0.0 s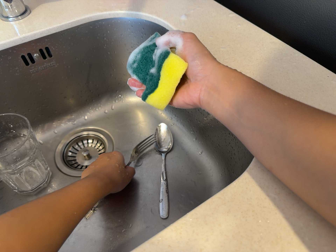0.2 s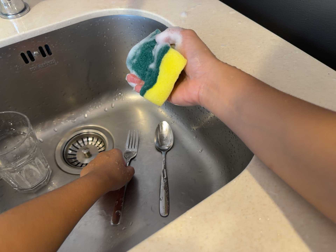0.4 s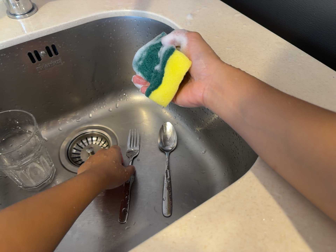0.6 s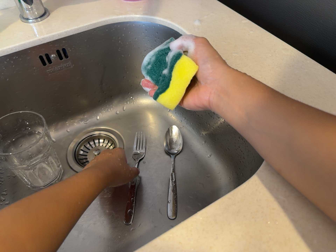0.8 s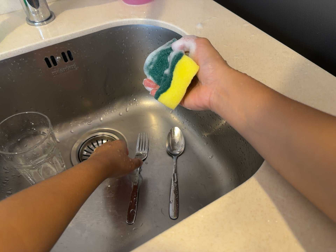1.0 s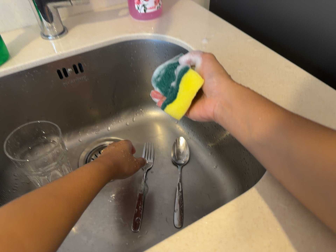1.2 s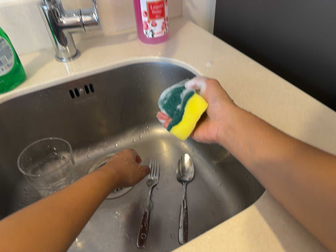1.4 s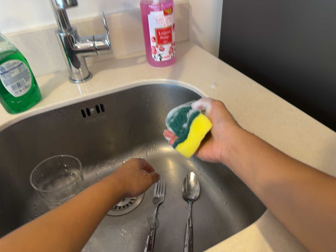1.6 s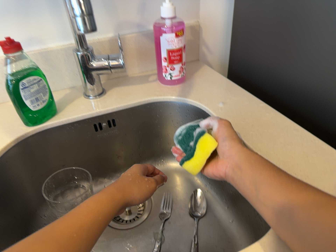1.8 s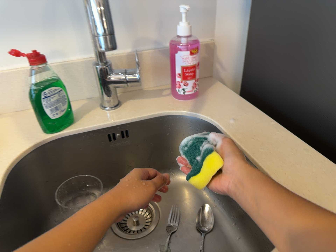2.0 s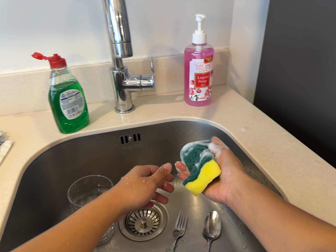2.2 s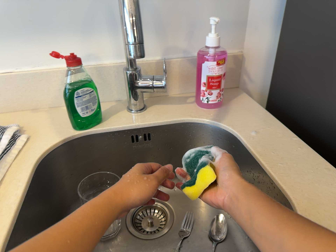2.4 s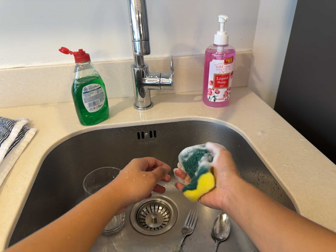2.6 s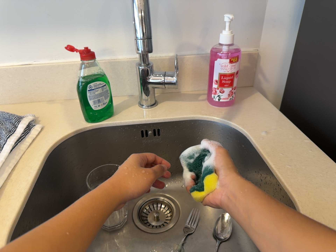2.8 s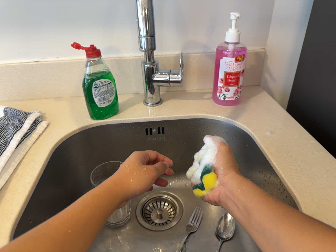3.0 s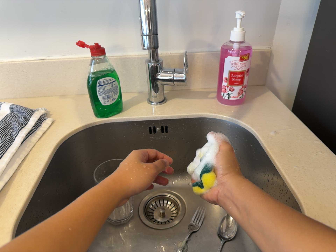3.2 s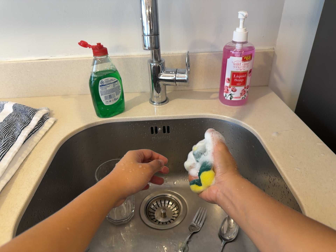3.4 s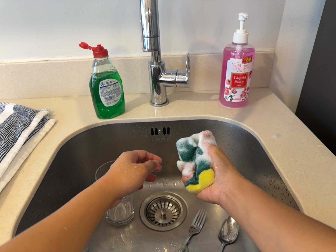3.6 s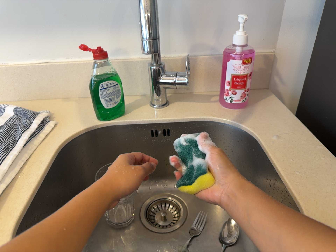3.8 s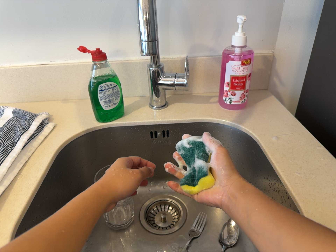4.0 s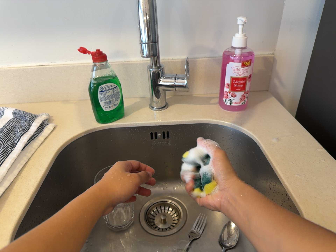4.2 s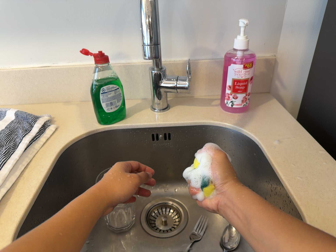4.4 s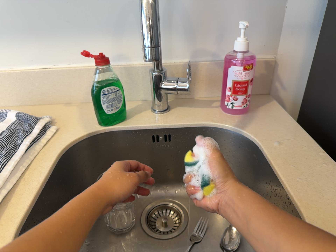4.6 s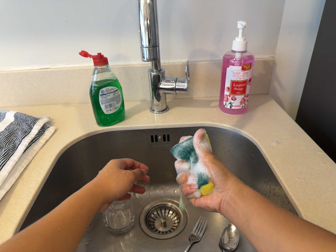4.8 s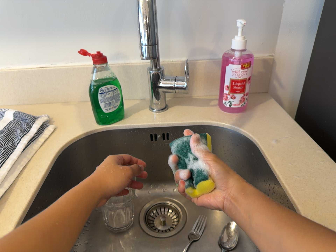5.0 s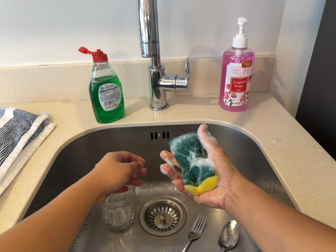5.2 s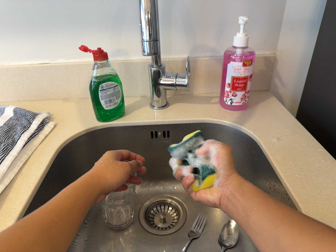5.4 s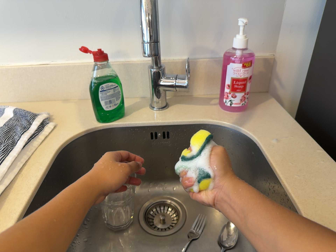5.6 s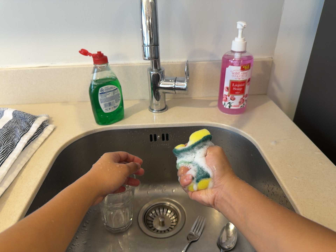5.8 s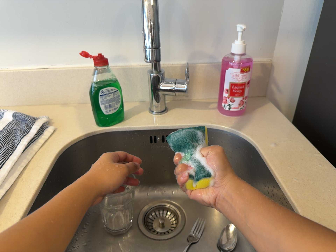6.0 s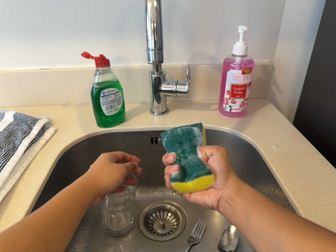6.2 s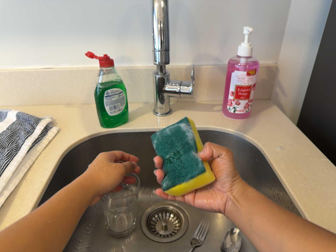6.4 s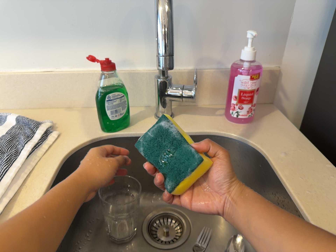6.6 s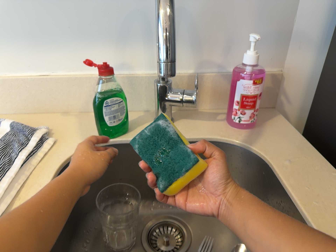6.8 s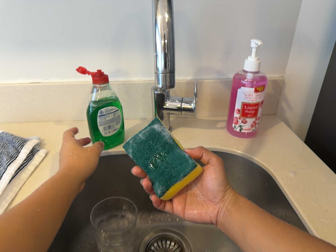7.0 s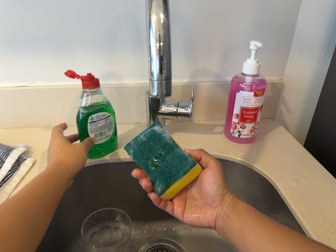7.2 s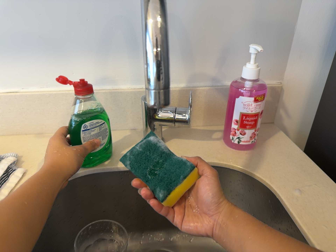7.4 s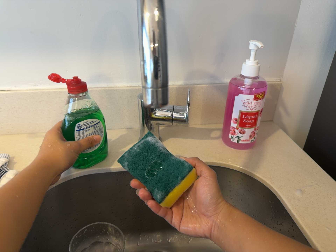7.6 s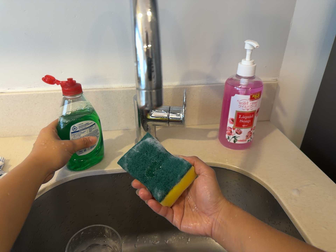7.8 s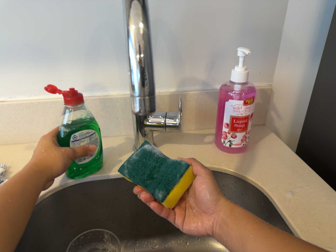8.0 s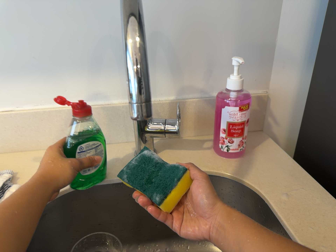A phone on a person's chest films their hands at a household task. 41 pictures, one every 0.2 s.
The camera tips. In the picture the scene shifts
downward.
0.0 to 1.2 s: The camera shifts only a little, or ends up much as it began.
1.2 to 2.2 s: The camera pans to its left by about 15 degrees. It travels backward, about 6 cm, so what stands in front gets smaller. Its aim tips toward the top of its view by about 10 degrees, and the scene shifts downward. It rolls about its line of sight by about 10 degrees, and the scene rotates clockwise.
2.2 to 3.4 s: The camera shifts only a little, or ends up much as it began.
3.4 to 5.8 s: The camera keeps its place and its aim.
5.8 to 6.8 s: The camera travels forward, about 7 cm, so what stands in front looms larger.
6.8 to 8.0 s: The camera shifts only a little, or ends up much as it began.
The film runs backward here.
